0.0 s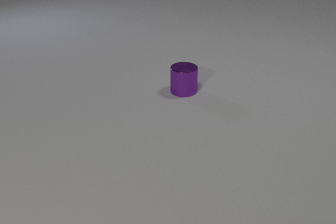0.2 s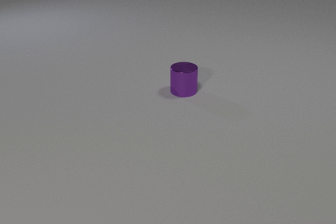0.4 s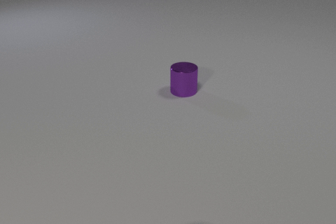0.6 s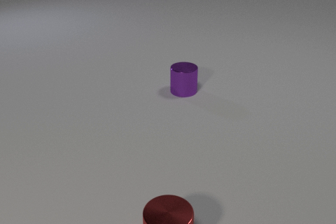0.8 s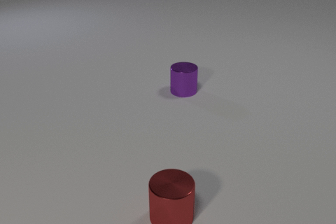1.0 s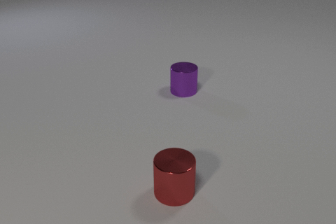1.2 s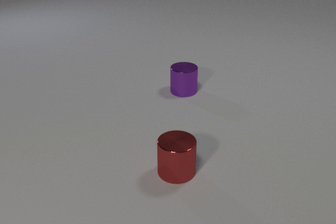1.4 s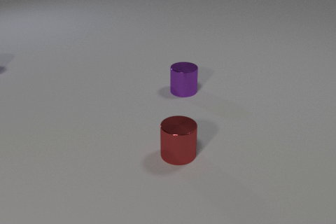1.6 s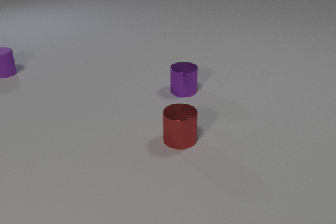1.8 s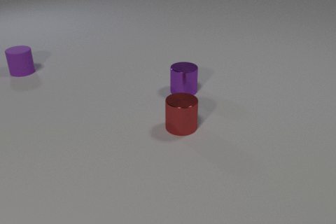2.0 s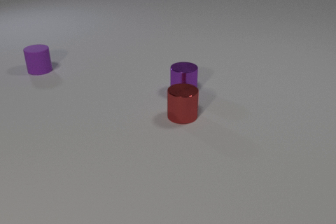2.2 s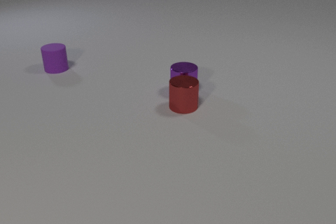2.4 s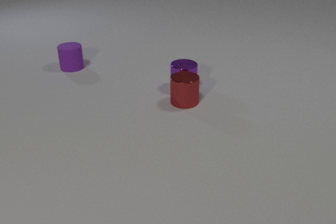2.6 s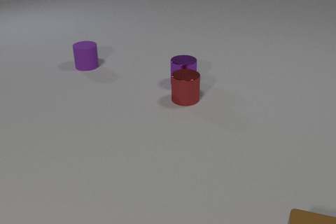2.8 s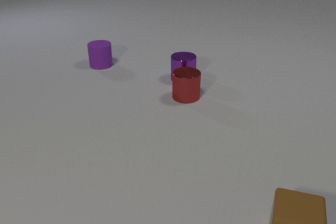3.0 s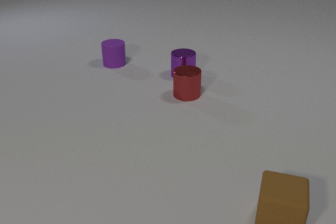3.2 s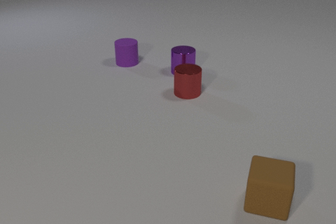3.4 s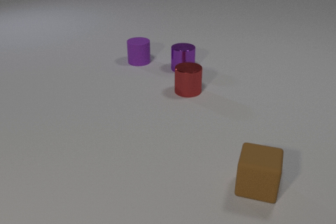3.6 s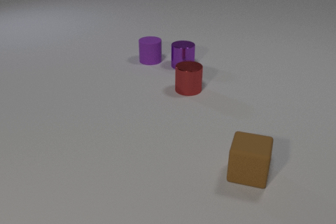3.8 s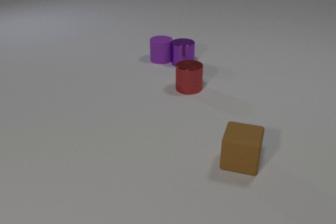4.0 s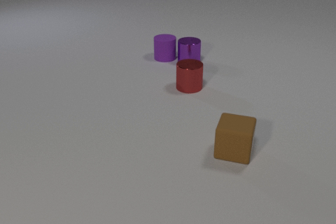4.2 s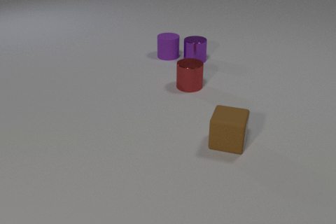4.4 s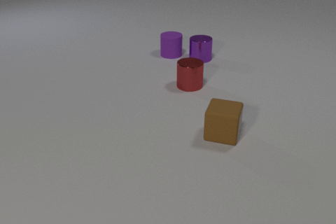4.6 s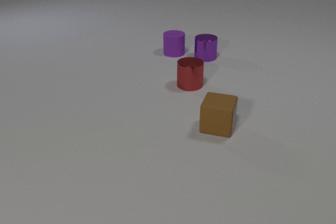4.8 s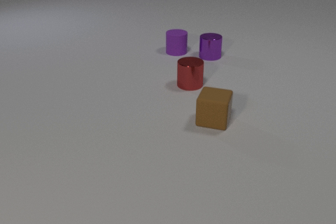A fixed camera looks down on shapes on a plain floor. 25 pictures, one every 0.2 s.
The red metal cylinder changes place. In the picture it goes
away from the camera.
The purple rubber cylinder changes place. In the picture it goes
to the right.
0.0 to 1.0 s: The red metal cylinder comes in at the bottom edge, slides away from the camera.
1.0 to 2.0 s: The red metal cylinder slides away from the camera. The purple rubber cylinder comes in at the left edge, slides to the right.
2.0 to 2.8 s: The red metal cylinder slides away from the camera. The purple metal cylinder slides away from the camera. The purple rubber cylinder slides to the right. The brown rubber cube comes in at the bottom edge, slides away from the camera and to the left. The red metal cylinder and the purple metal cylinder collide.
2.8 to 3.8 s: The red metal cylinder slides away from the camera. The purple metal cylinder slides away from the camera. The purple rubber cylinder slides to the right. The brown rubber cube slides away from the camera and to the left. The purple metal cylinder and the purple rubber cylinder collide.
3.8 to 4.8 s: The red metal cylinder slides away from the camera. The purple metal cylinder slides to the right and away from the camera. The purple rubber cylinder slides away from the camera and to the right. The brown rubber cube slides away from the camera and to the left.
How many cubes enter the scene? 1.
Are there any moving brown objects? yes.
Are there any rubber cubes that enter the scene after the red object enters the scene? yes.
